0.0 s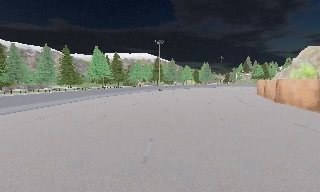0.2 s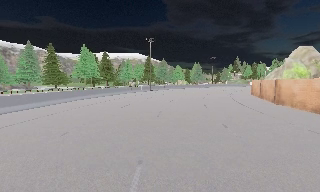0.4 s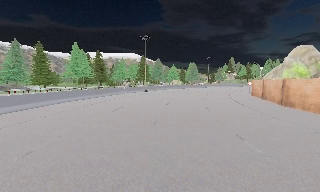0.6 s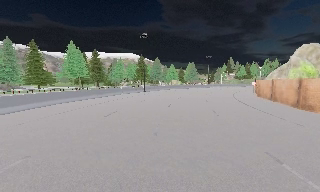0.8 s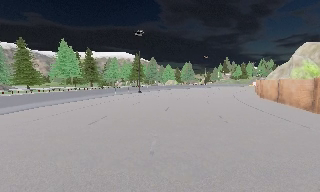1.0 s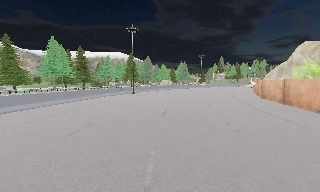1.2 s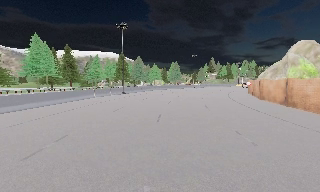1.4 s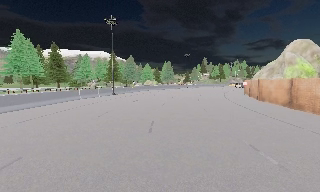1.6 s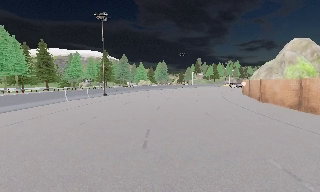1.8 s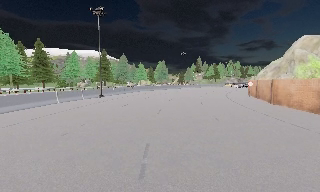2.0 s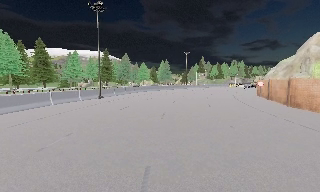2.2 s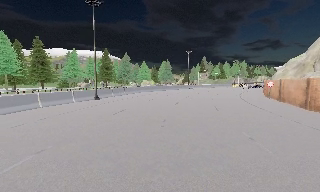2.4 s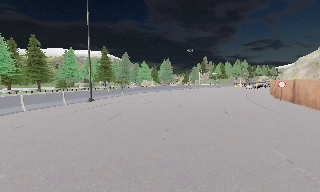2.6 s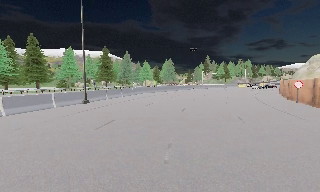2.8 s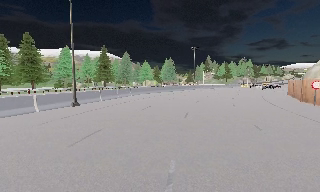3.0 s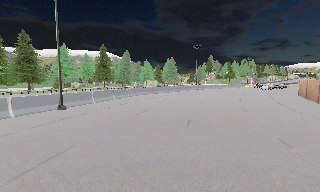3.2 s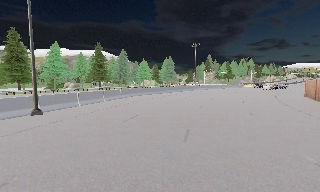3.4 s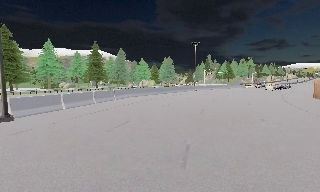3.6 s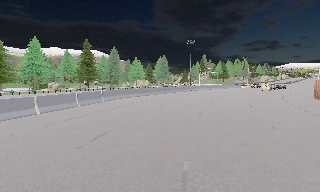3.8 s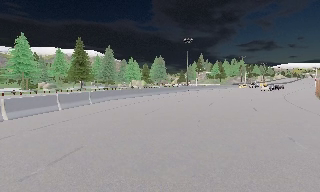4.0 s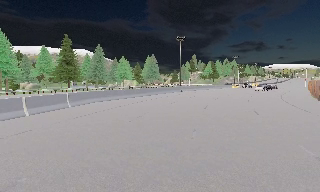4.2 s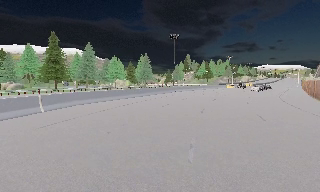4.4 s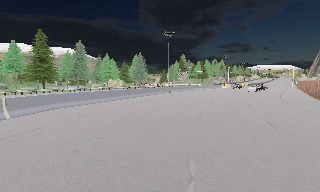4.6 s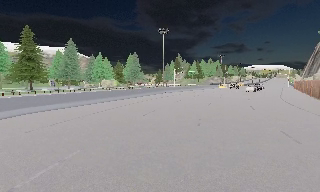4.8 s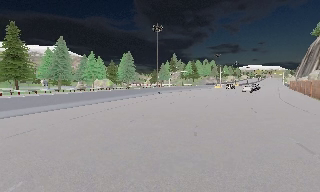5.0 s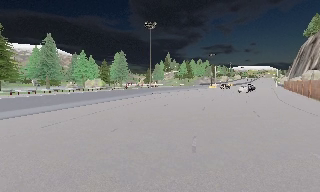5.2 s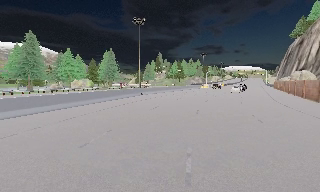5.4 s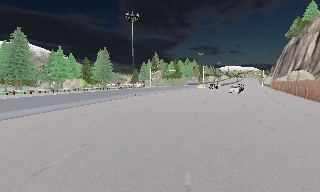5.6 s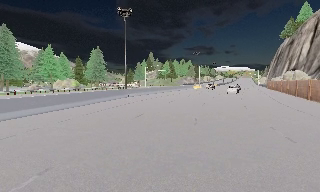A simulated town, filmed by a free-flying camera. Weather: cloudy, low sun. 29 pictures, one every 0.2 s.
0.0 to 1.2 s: The camera swings to its right by about 10 degrees, and the scene slides to the left. It travels forward, about 10 m, so what stands in front looms larger.
1.2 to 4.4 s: The scene slides to the left, as the camera pans about 10 degrees to its right. It travels forward, about 30 m, so what stands in front looms larger.
4.4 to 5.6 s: The camera swings to its right by about 10 degrees, and the scene slides to the left. It travels forward, about 10 m, so what stands in front looms larger.
The film runs forward here.
